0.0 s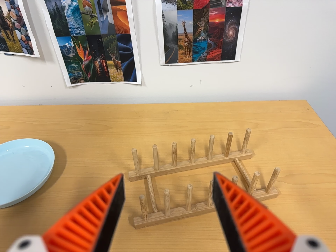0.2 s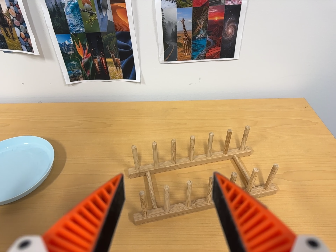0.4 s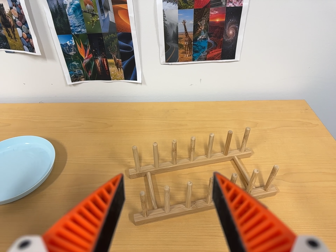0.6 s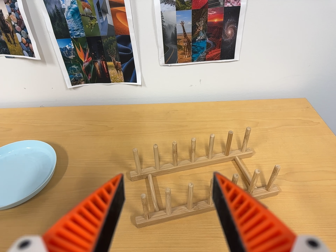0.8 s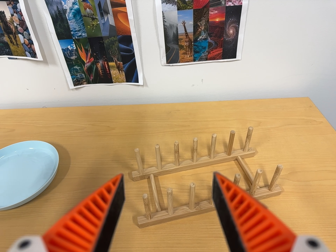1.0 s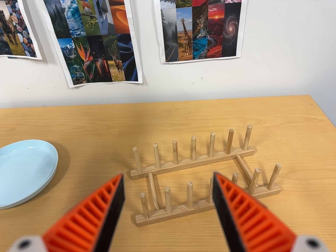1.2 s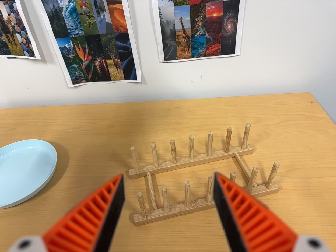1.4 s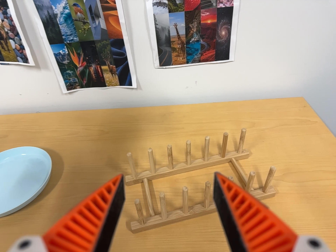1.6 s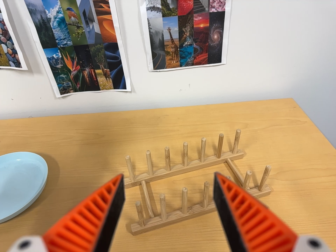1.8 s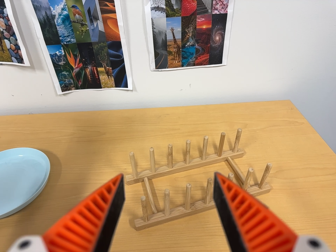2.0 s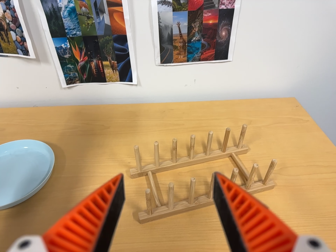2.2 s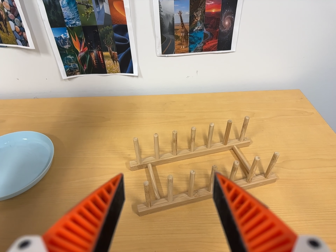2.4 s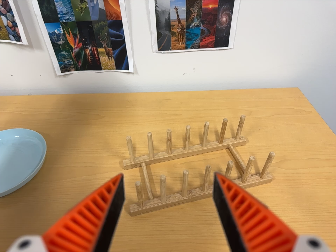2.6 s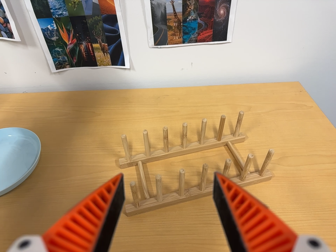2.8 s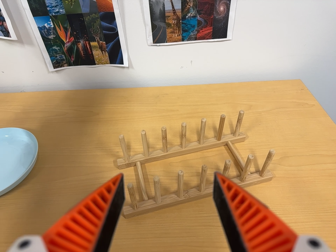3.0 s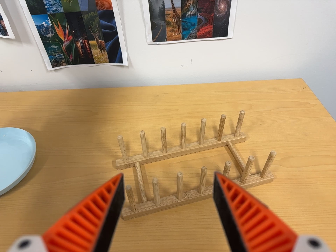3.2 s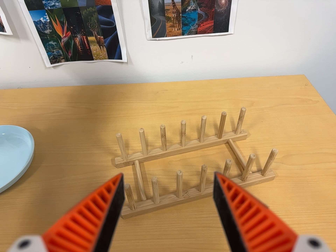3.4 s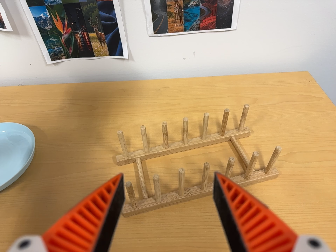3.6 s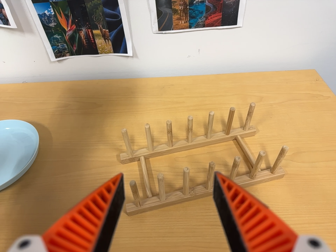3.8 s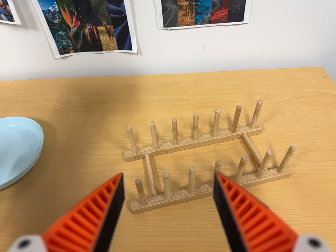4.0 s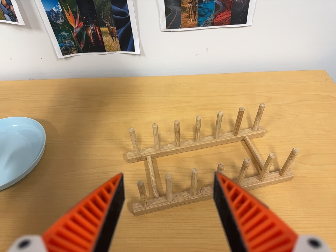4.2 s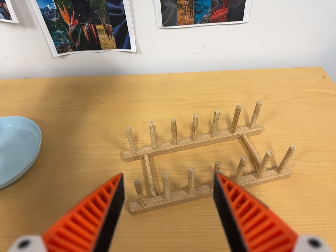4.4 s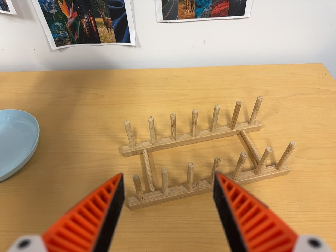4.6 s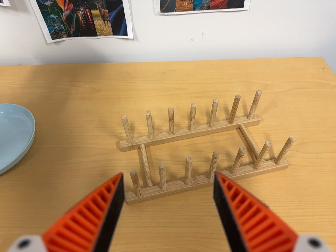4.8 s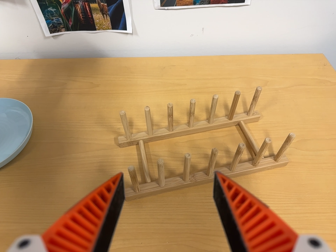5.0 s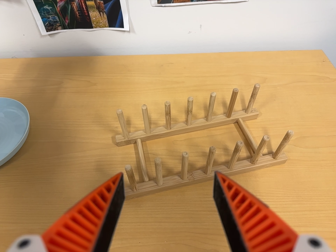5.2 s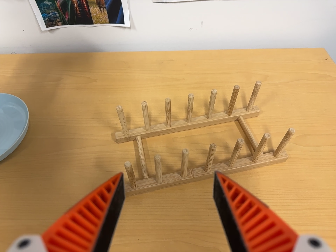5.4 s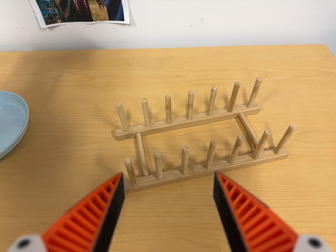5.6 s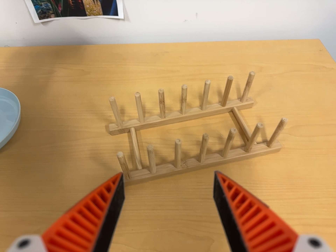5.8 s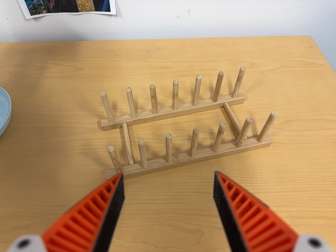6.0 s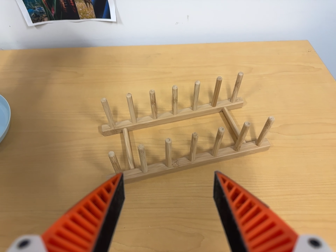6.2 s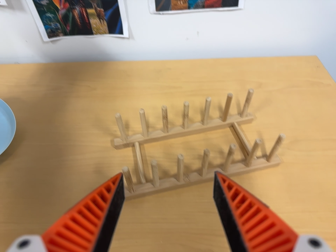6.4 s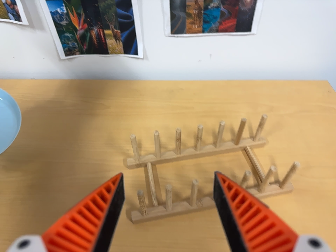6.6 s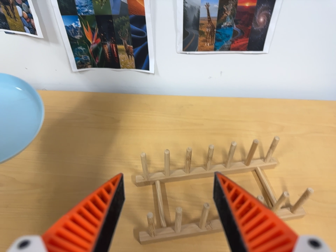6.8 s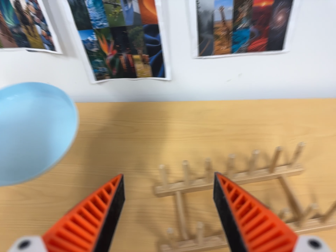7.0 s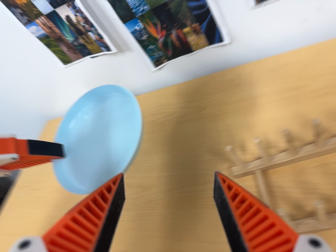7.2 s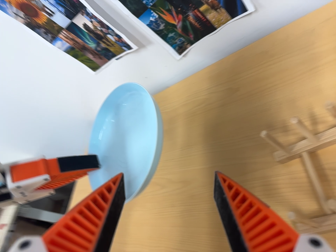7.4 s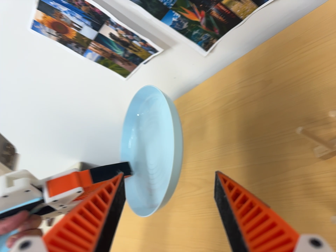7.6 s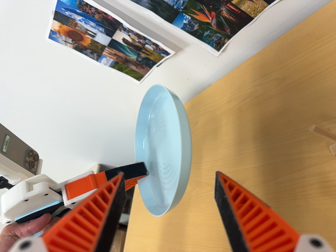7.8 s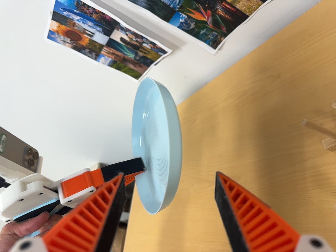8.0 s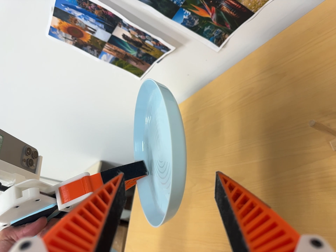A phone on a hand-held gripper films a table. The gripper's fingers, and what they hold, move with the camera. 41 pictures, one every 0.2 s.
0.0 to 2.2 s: The camera shifts only a little, or ends up much as it began.
2.2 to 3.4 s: The camera travels forward, about 6 cm, so what stands in front looms larger.
3.4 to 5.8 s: The camera shifts only a little, or ends up much as it began.
5.8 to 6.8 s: The scene slides to the right, as the camera pans about 10 degrees to its left. It travels toward the top of its view, about 7 cm, so close, fixed things drift downward.
6.8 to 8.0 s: The camera swings to its left by about 45 degrees, and the scene slides to the right. It travels to its right, toward the top of its view and forward, about 12 cm. Its aim tips toward the bottom of its view by about 10 degrees. It rolls about its line of sight by about 25 degrees, and the scene rotates counterclockwise.
The film runs forward here.
